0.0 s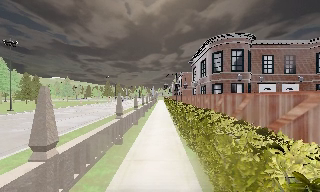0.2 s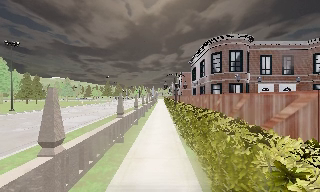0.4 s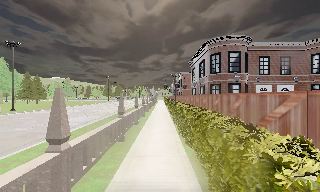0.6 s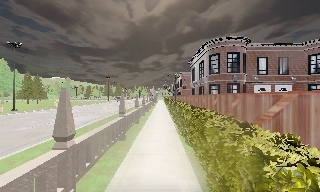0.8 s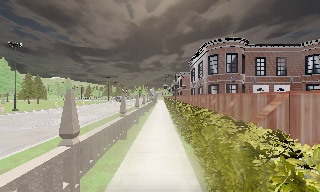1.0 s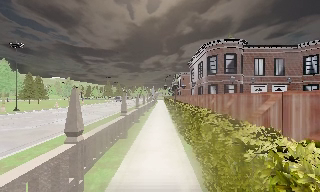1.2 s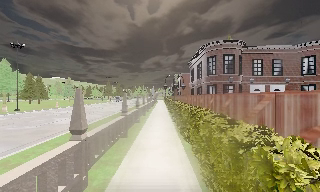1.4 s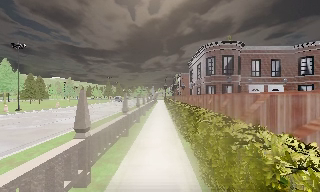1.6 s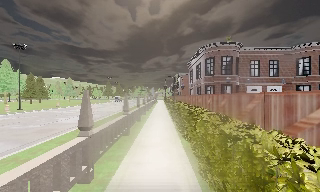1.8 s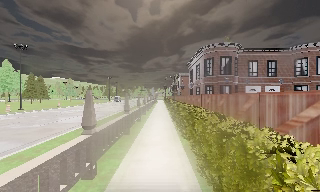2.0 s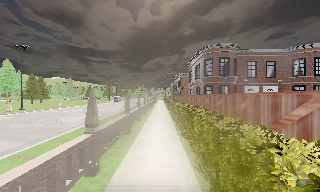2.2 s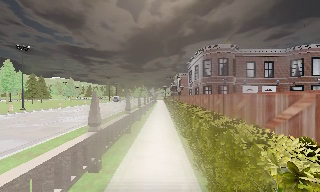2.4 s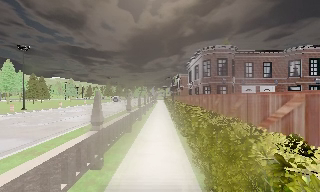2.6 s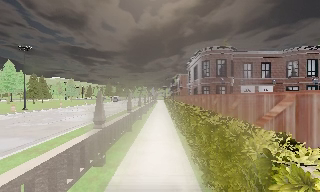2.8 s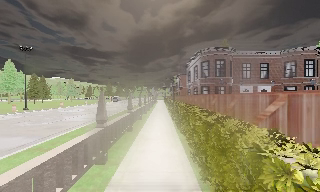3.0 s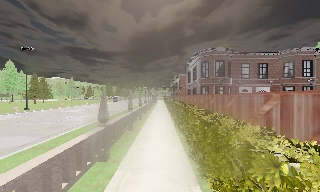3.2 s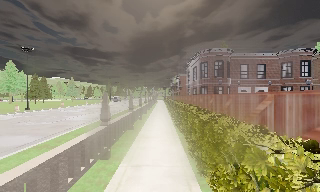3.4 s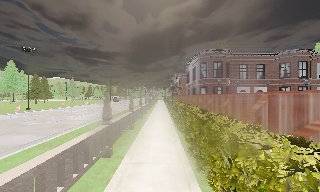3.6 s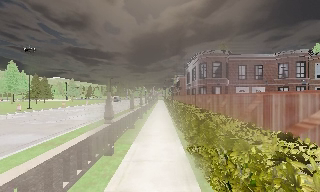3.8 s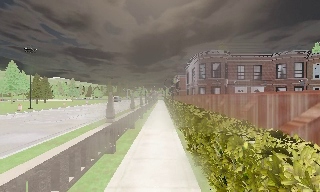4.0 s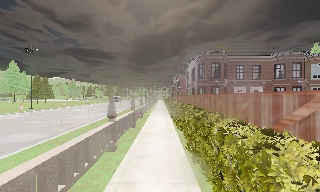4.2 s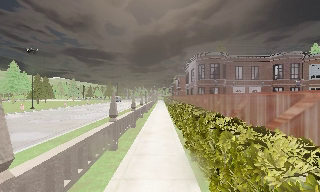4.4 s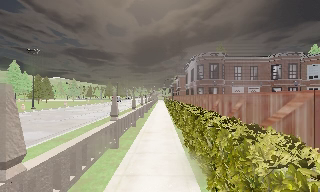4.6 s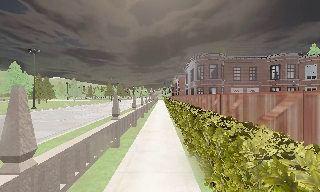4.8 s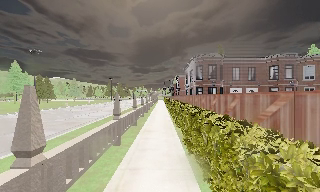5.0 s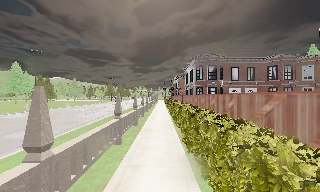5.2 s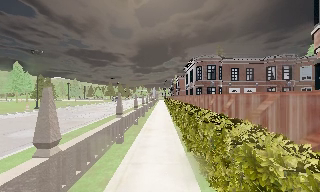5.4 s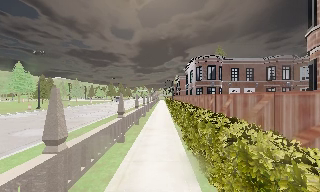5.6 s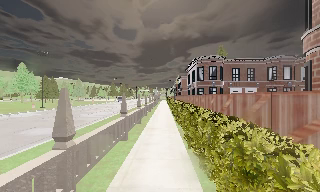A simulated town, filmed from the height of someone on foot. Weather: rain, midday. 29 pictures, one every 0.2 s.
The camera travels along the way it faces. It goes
backward.
0.0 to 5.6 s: The camera travels backward, about 6 m, so what stands in front gets smaller.
The film runs backward here.
